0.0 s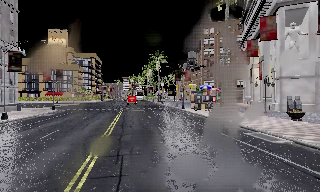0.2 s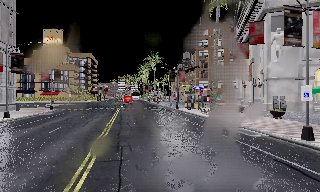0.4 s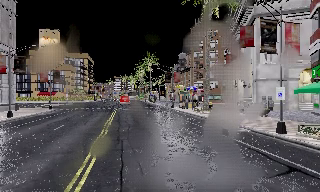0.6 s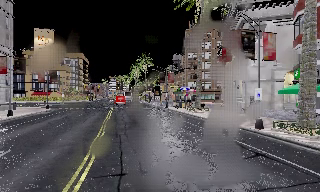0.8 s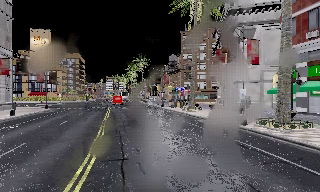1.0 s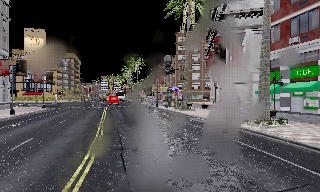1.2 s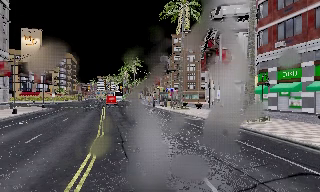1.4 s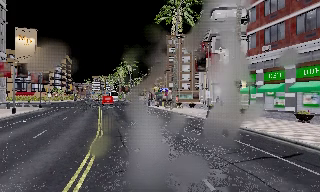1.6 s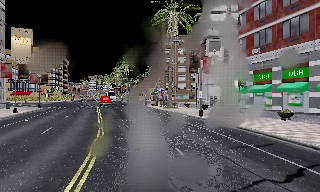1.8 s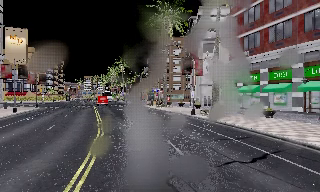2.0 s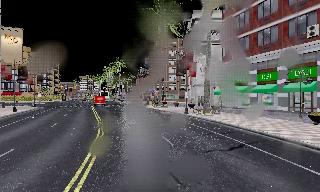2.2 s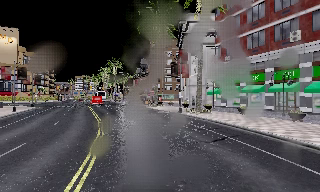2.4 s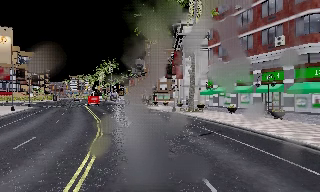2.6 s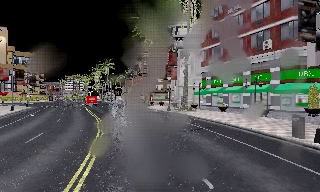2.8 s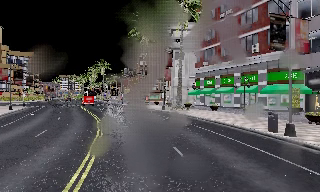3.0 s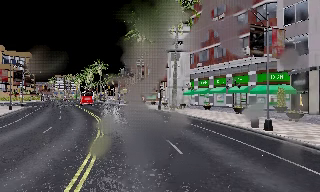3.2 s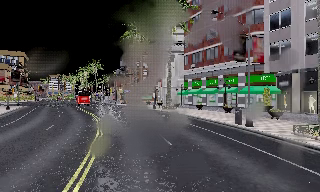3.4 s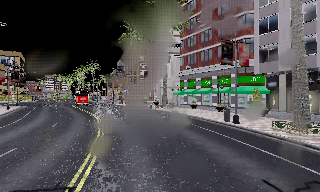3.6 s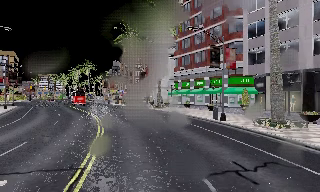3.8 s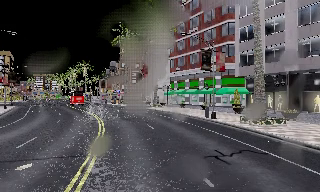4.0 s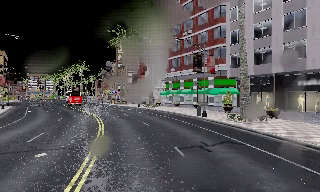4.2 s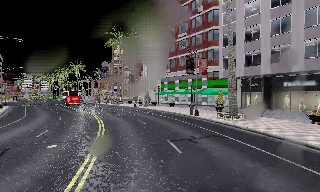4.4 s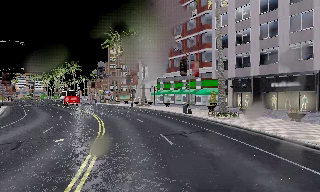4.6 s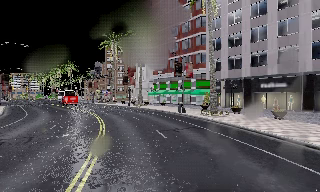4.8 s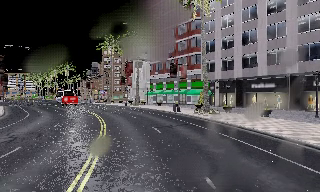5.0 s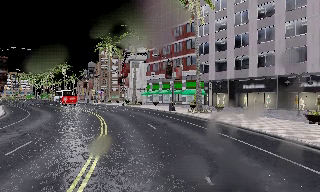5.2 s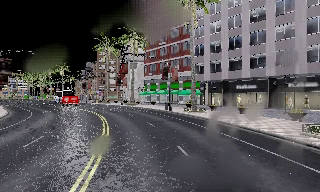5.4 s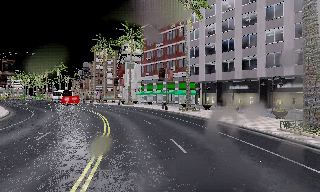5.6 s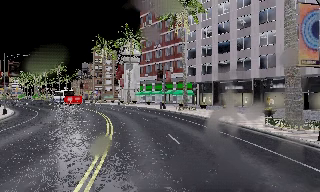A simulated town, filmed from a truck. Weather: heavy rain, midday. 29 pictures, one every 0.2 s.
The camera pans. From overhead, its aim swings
clockwise.
The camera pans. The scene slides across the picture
to the left.
0.0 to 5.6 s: The camera pans to its right, which is clockwise from overhead, by about 35 degrees. It travels backward, about 35 m.
The film runs backward here.
